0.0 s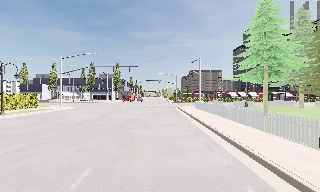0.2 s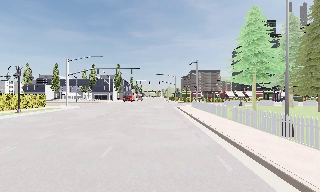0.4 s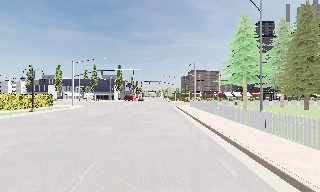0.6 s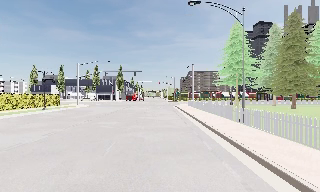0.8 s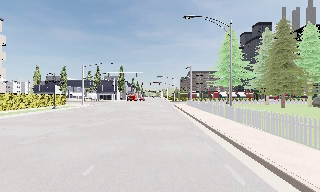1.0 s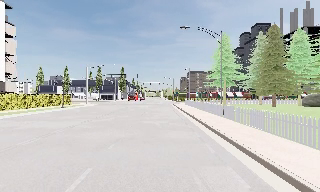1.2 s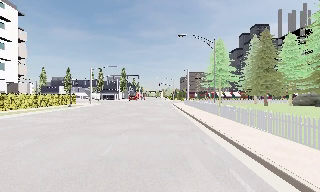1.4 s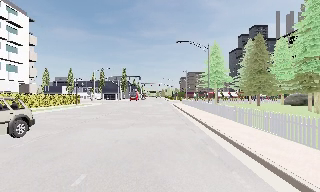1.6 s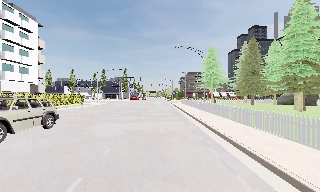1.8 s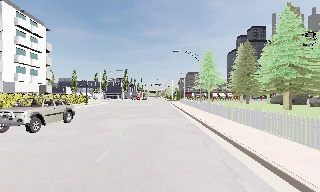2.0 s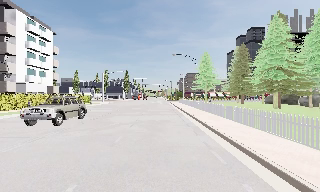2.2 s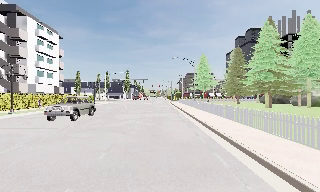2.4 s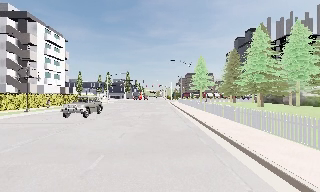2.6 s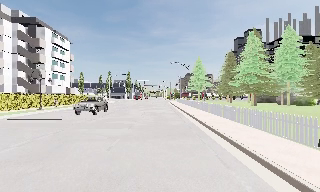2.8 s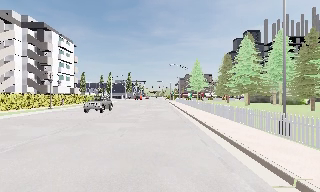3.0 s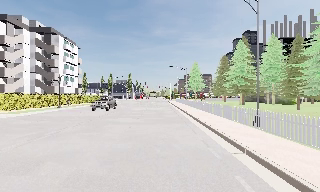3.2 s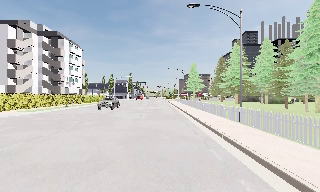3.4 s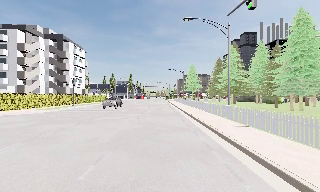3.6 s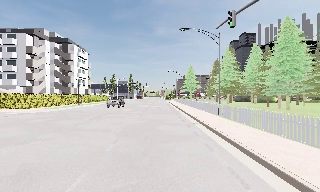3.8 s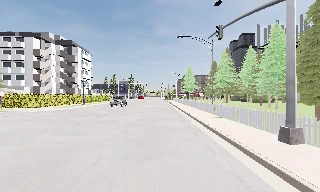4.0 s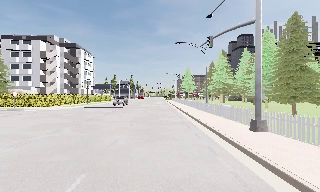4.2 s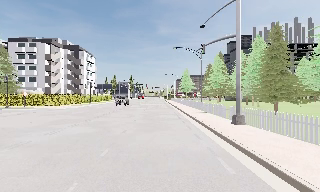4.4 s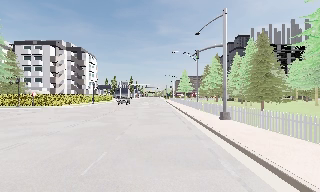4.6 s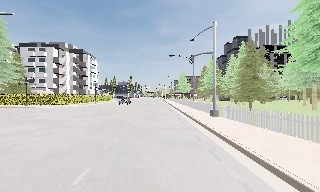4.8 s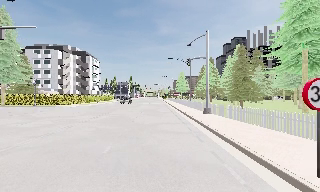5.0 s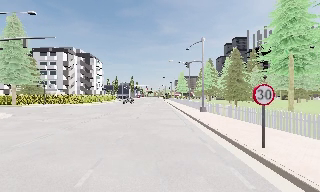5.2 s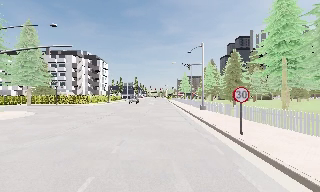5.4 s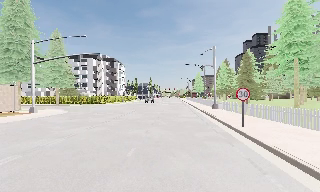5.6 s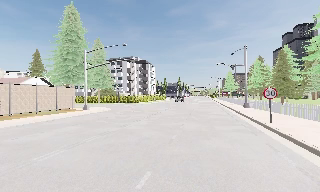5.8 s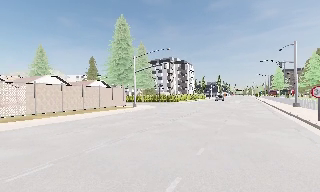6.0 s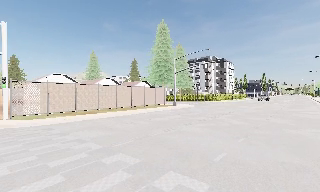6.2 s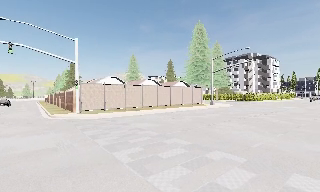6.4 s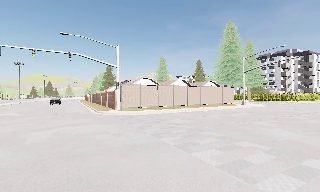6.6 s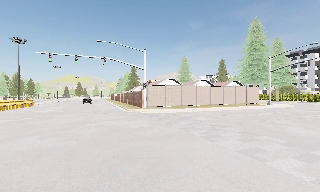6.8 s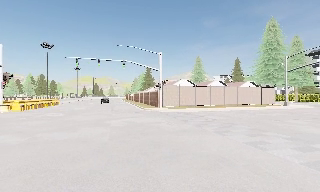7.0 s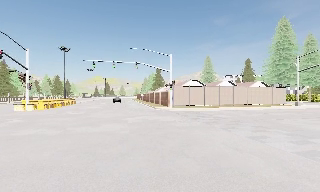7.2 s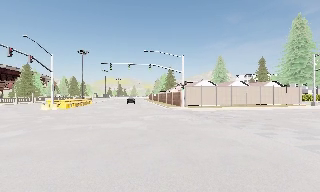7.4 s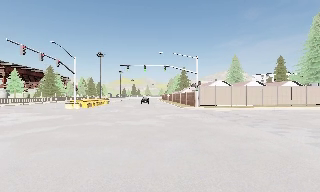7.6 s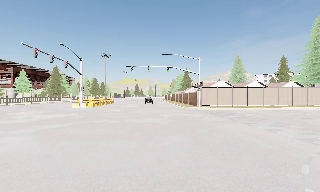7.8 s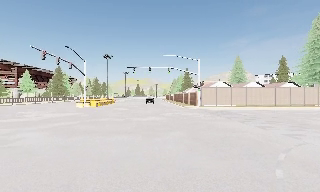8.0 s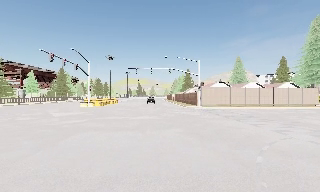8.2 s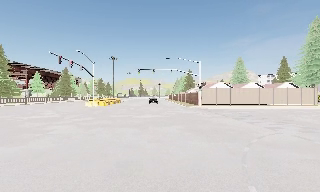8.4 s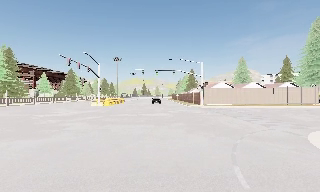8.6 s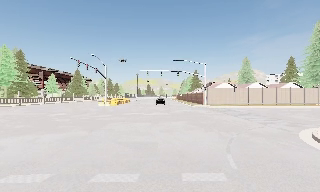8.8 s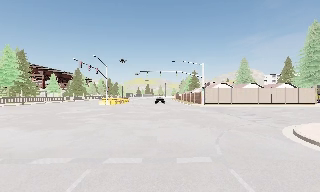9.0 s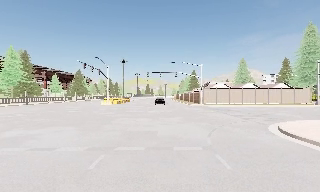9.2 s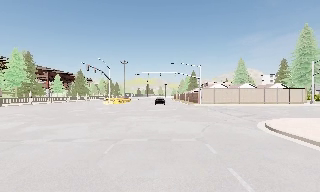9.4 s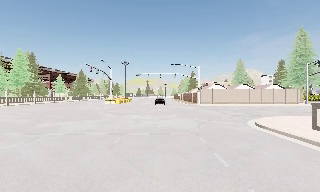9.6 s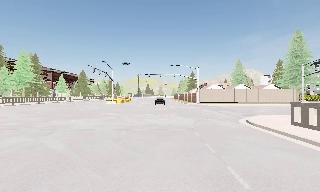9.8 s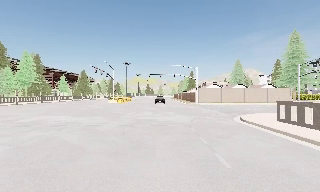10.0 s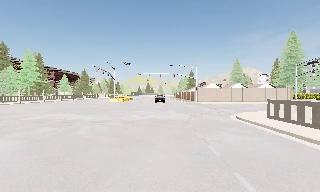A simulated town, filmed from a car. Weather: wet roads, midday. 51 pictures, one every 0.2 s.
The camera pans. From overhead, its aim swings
counterclockwise.
The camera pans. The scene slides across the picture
to the right.
0.0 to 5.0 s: The camera travels backward, about 45 m, so what stands in front gets smaller.
5.0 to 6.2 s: The camera swings to its left by about 55 degrees, and the scene slides to the right. It travels backward, about 11 m.
6.2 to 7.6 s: The camera pans to its left, which is counterclockwise from overhead, by about 35 degrees. It travels backward, about 8 m. It loses speed.
7.6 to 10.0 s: The camera travels backward, about 11 m, so what stands in front gets smaller.
The film runs backward here.
